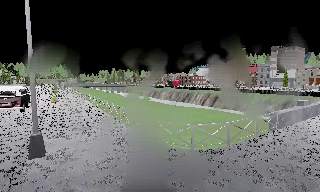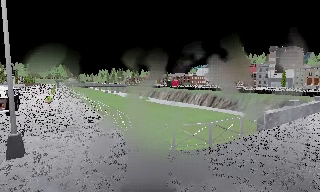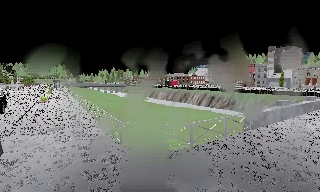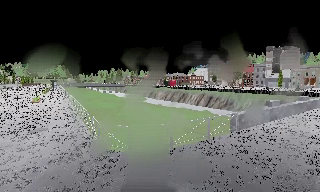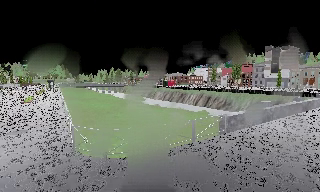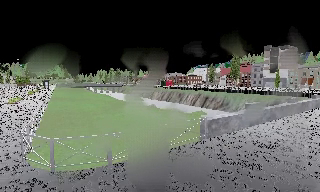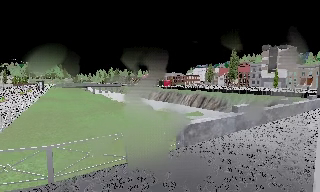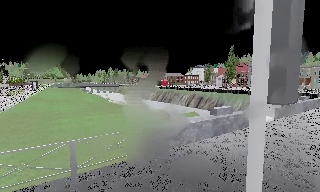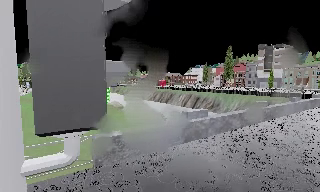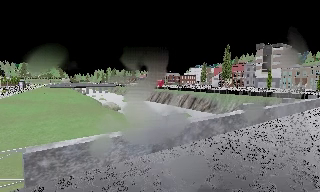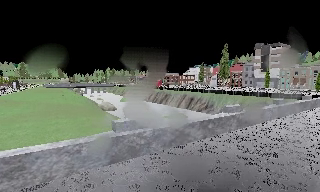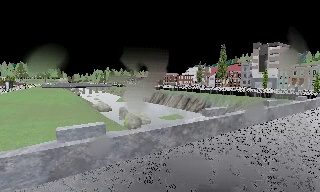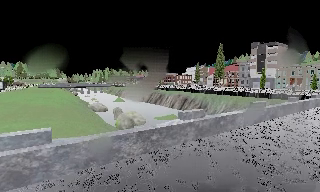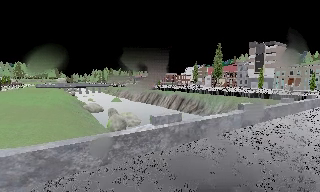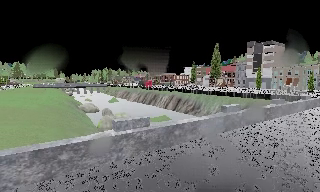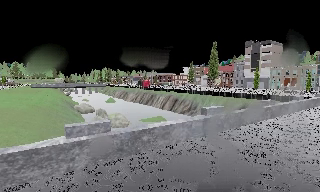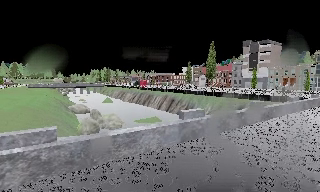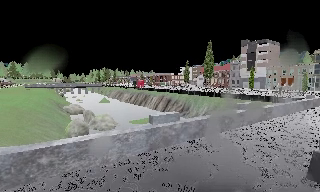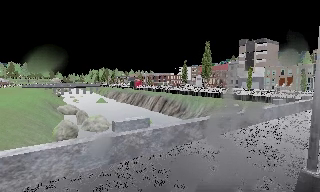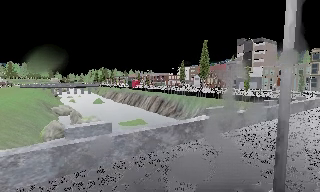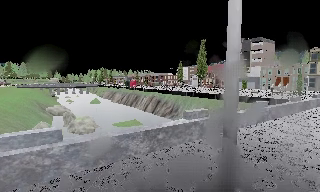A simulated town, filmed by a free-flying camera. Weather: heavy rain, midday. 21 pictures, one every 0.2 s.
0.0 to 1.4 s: The camera travels to its right and forward, about 7 m, so close, fixed things drift to the left. It gains speed.
1.4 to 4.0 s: The camera travels to its right and forward, about 17 m, so close, fixed things drift to the left.
The film runs backward here.
